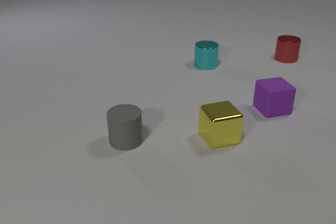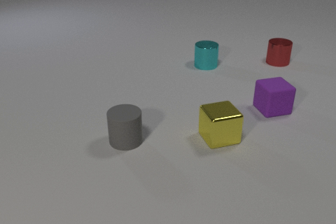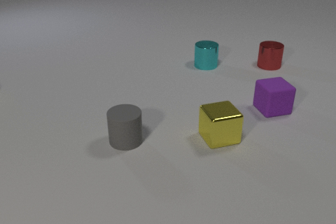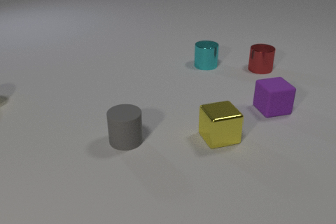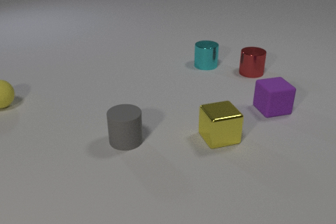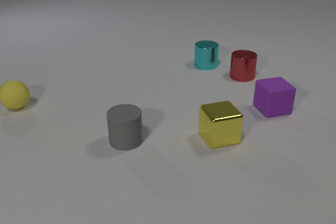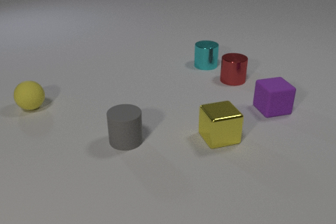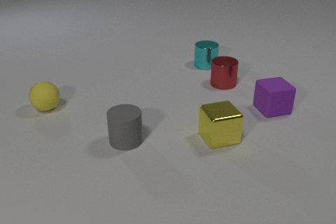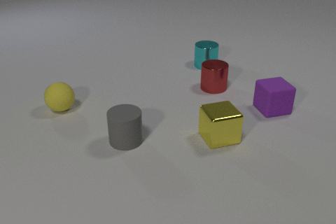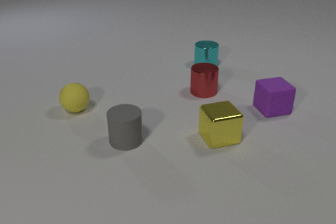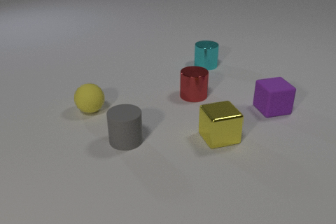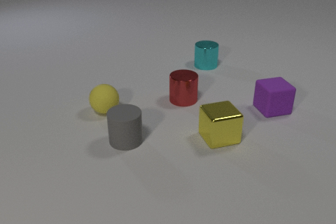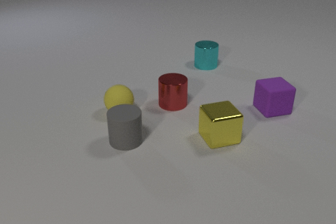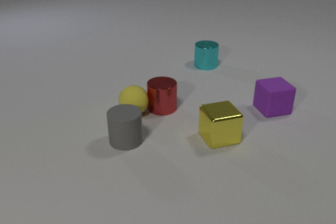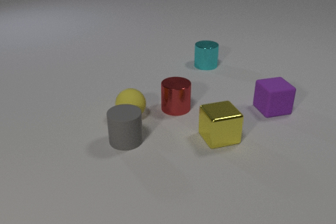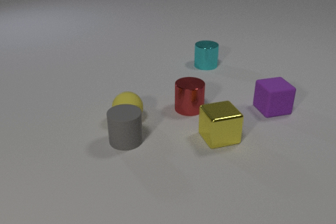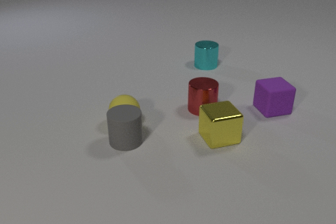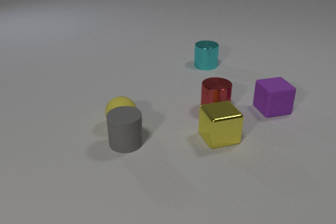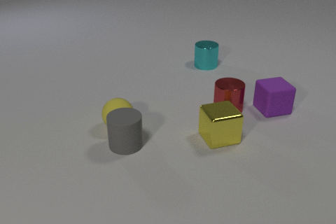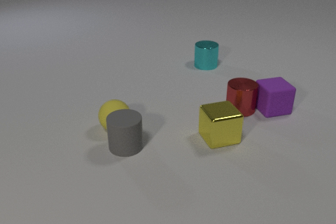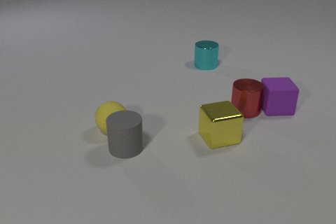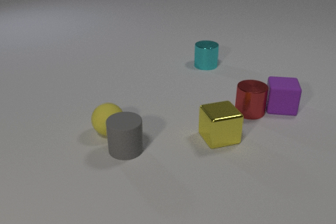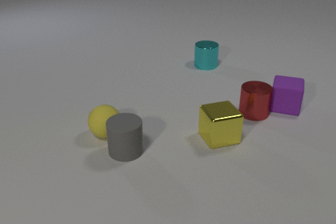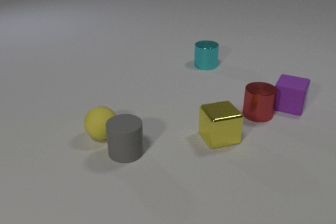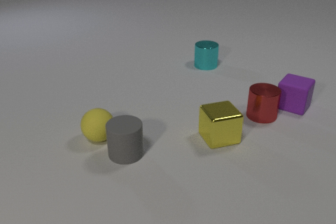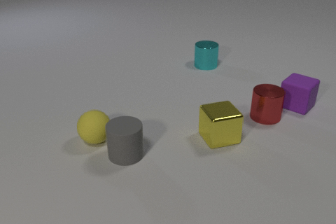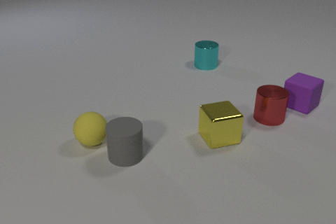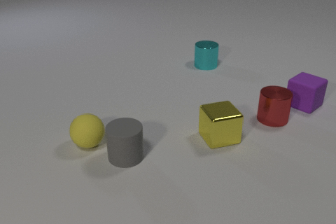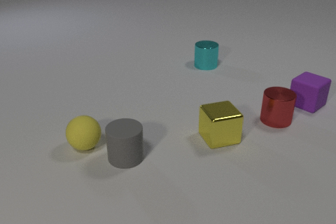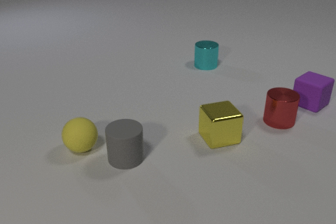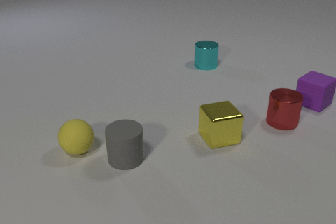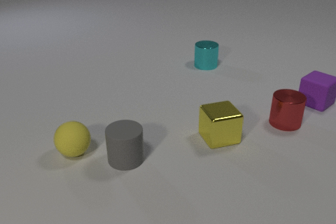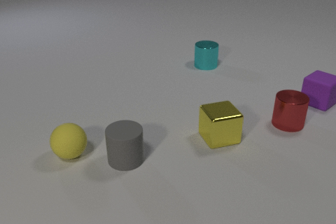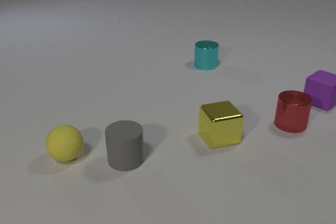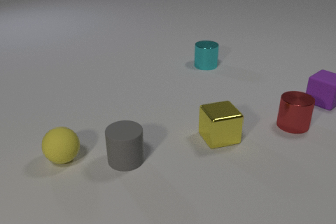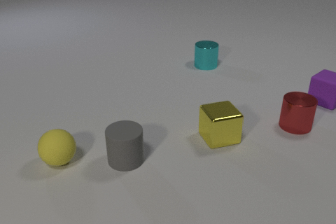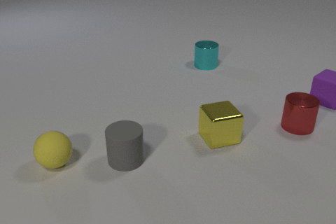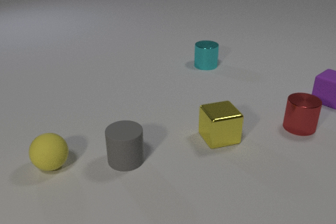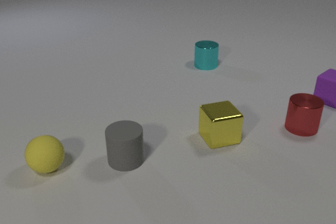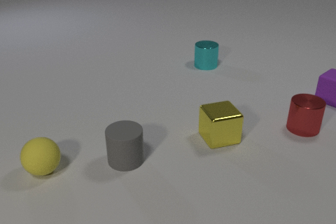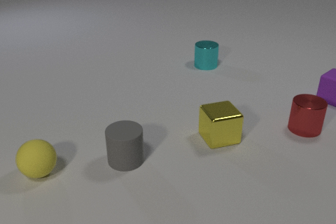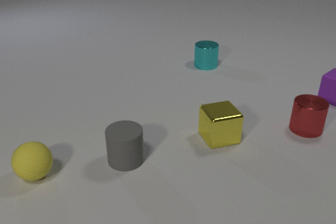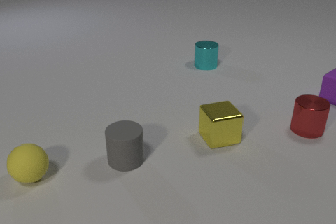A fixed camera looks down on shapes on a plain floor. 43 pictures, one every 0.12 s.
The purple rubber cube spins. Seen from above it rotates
clockwise.
The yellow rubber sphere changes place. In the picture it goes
toward the camera.
0.00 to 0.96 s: The yellow rubber sphere comes in at the left edge, rolls to the right and toward the camera. The red metal cylinder slides toward the camera and to the left.
0.96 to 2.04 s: The yellow rubber sphere rolls to the right and toward the camera. The red metal cylinder slides toward the camera. The yellow rubber sphere and the red metal cylinder collide. The yellow rubber sphere and the gray rubber cylinder collide.
2.04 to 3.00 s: The yellow rubber sphere rolls to the left and toward the camera. The red metal cylinder slides to the right. The gray rubber cylinder slides toward the camera. The purple rubber cube slides to the right and away from the camera, spins clockwise seen from above by about 60 degrees, its near face sliding to the left. The red metal cylinder and the purple rubber cube collide.
3.00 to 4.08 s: The yellow rubber sphere rolls to the left and toward the camera. The red metal cylinder slides to the right. The gray rubber cylinder slides toward the camera. The purple rubber cube slides to the right and away from the camera.
4.08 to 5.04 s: The yellow rubber sphere rolls to the left and toward the camera. The red metal cylinder slides to the right. The purple rubber cube slides to the right and away from the camera.
How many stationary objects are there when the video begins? 4.
How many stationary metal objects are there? 2.
What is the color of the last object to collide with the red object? purple.
